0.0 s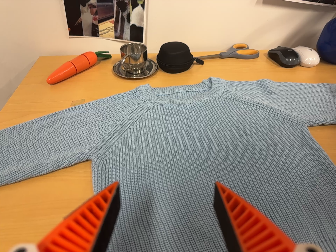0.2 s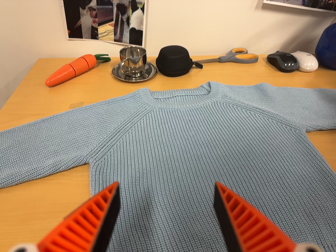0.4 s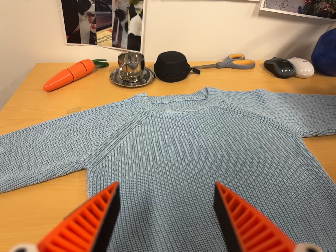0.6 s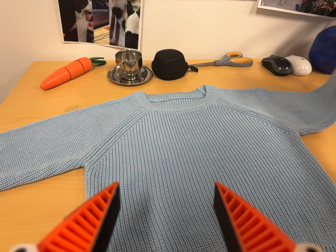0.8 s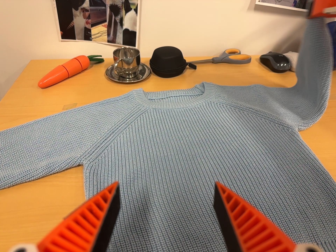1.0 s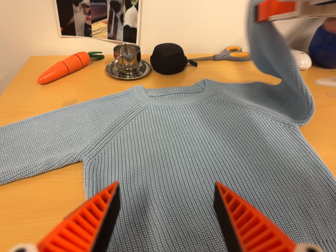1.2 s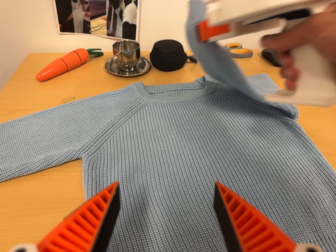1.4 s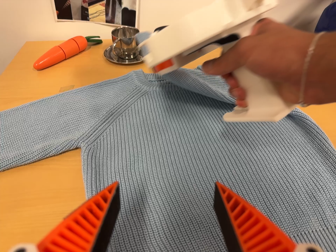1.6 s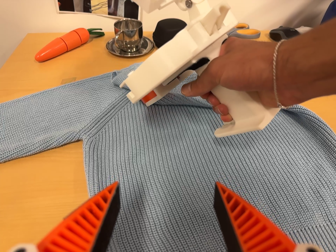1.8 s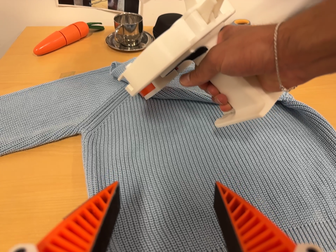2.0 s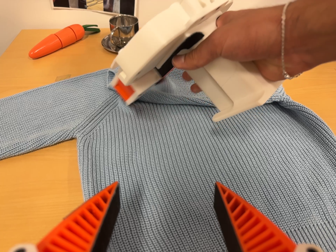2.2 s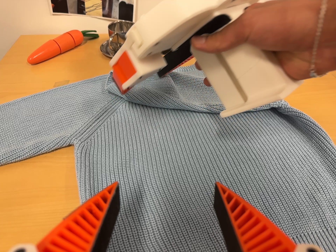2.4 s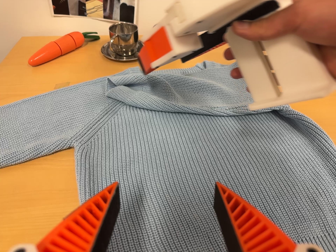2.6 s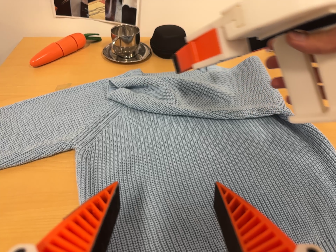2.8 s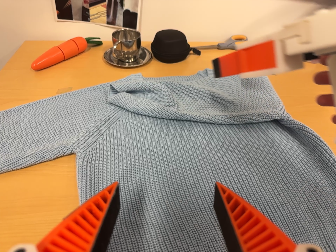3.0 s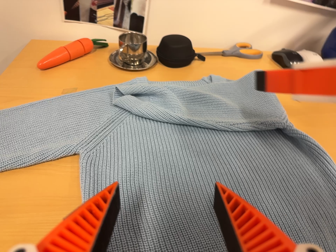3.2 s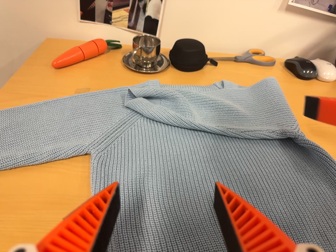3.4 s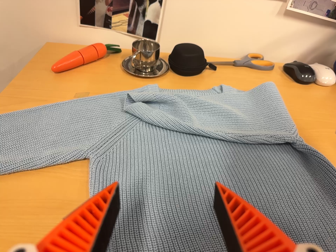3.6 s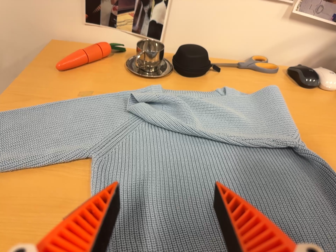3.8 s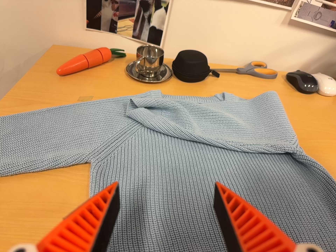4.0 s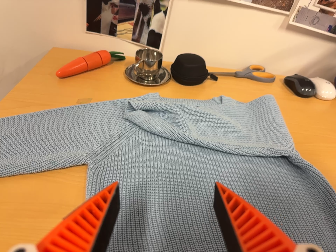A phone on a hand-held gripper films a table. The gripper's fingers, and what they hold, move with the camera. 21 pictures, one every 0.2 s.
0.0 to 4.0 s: The camera rolls about its line of sight by about 10 degrees, and the scene rotates clockwise.
The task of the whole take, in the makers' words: right arm across.
The film runs forward here.
